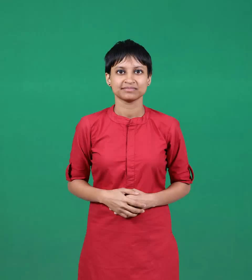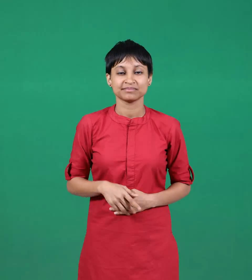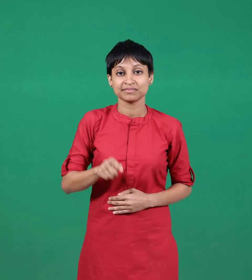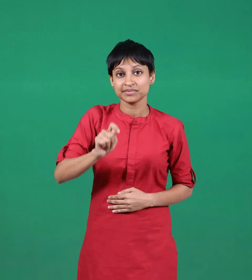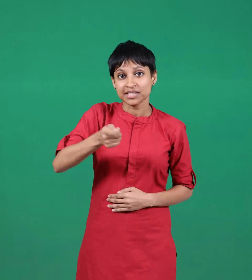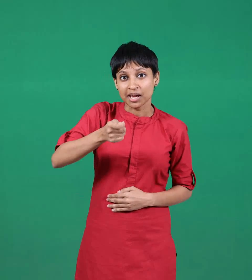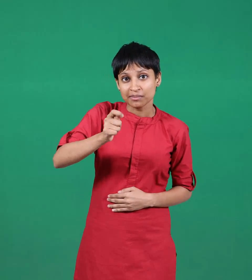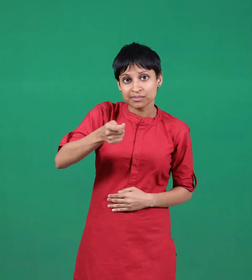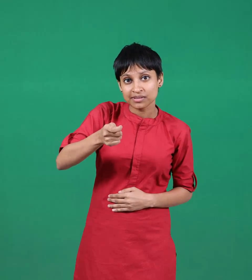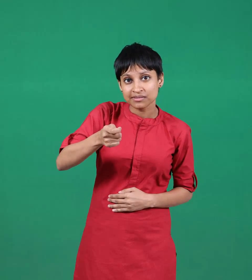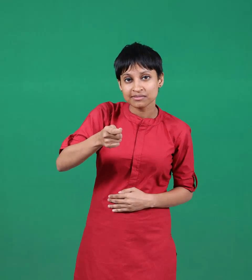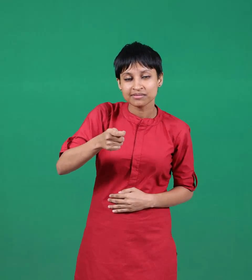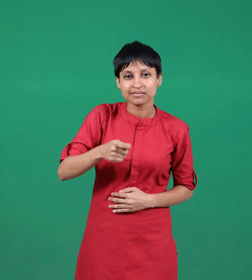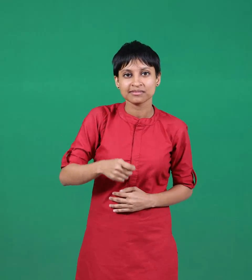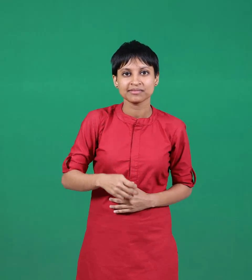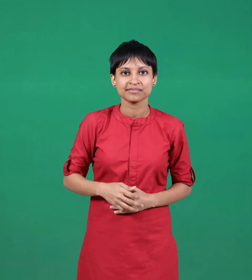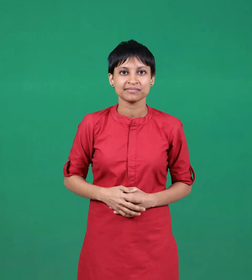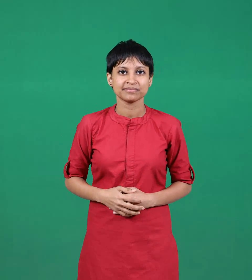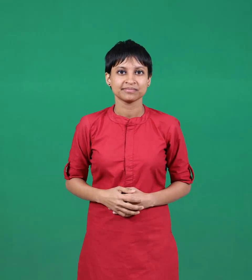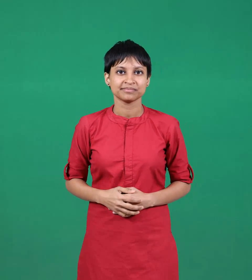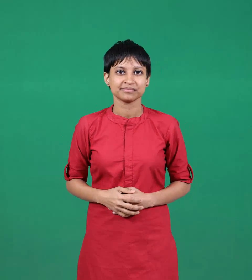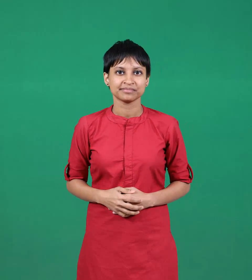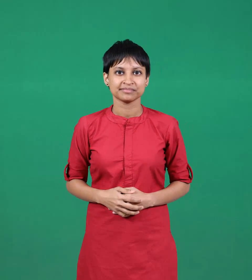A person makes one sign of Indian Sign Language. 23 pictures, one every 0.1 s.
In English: key
